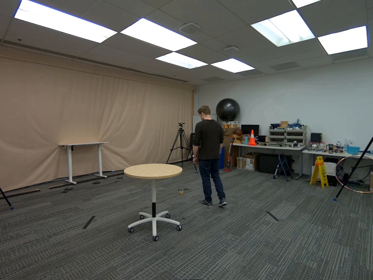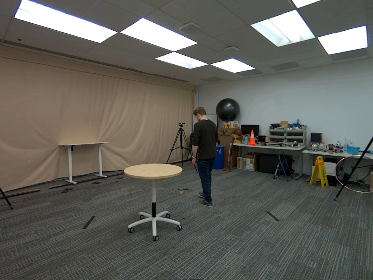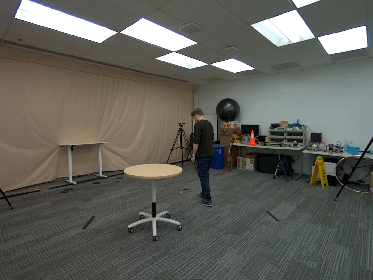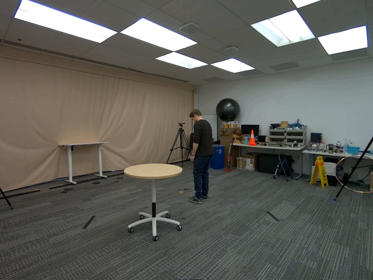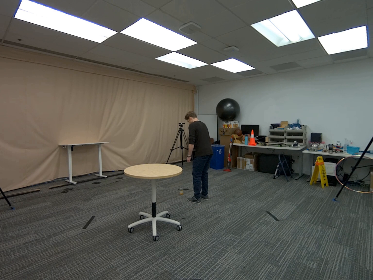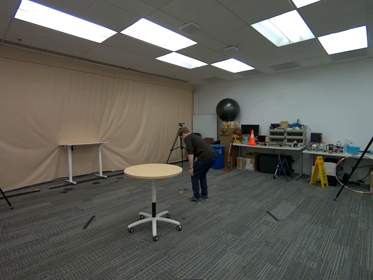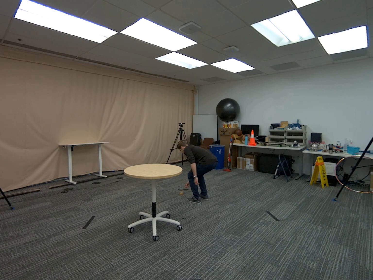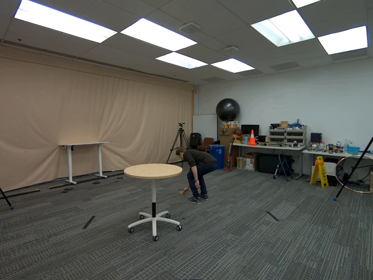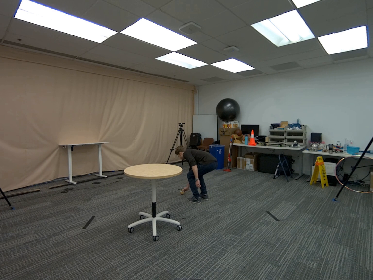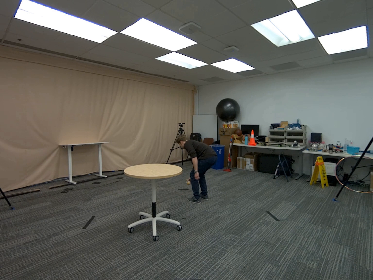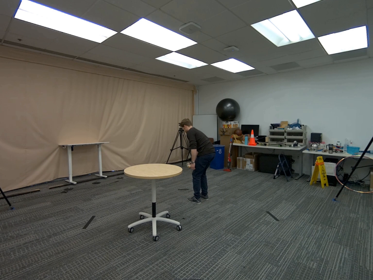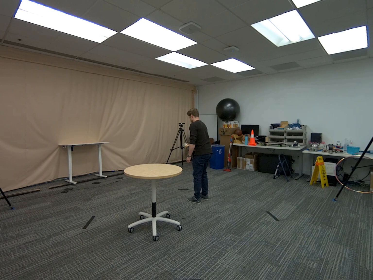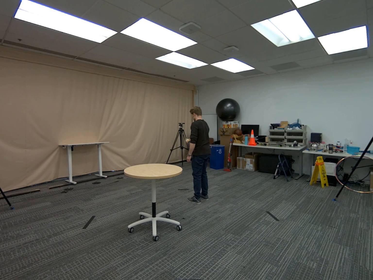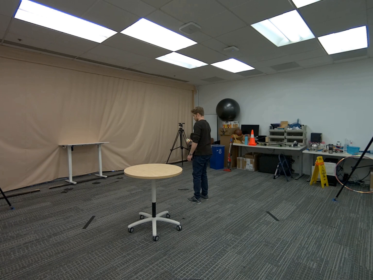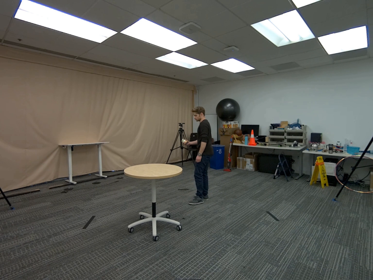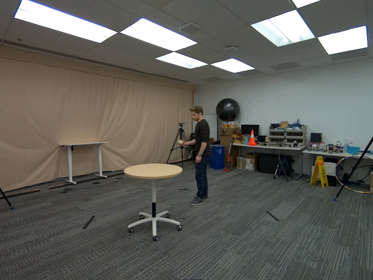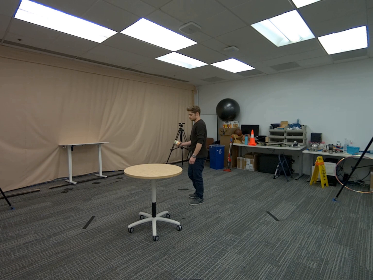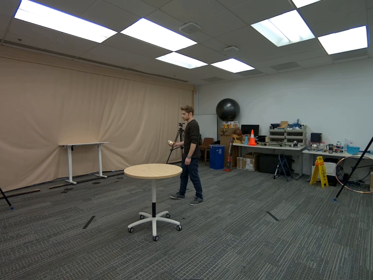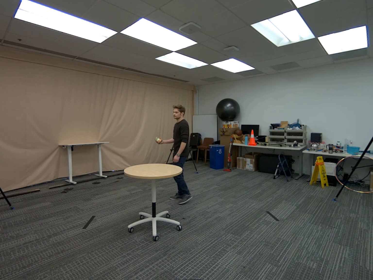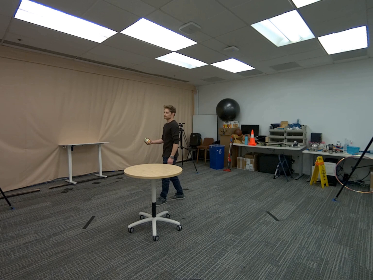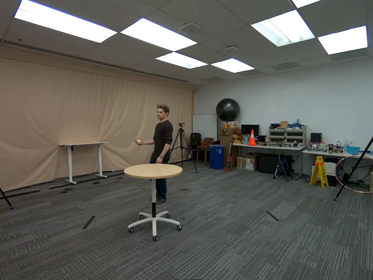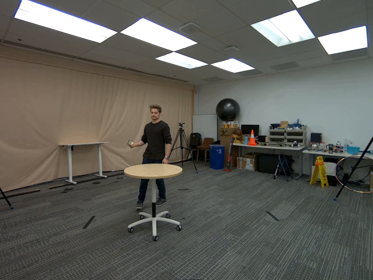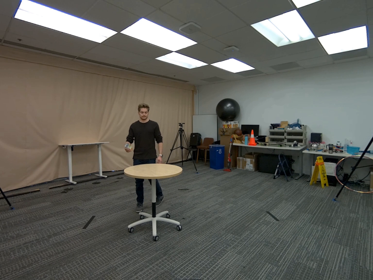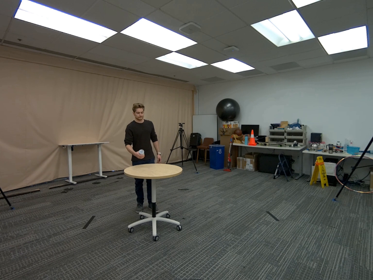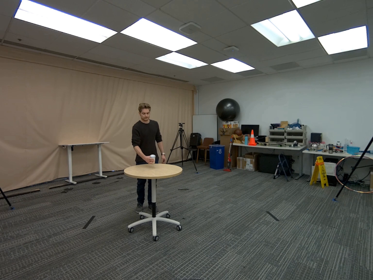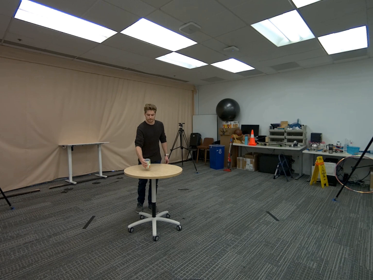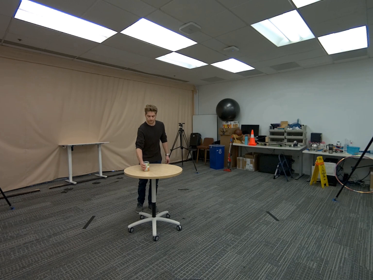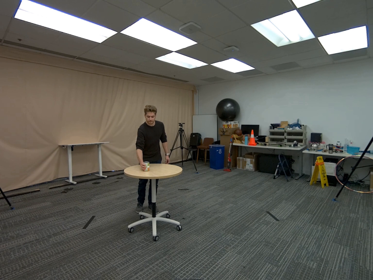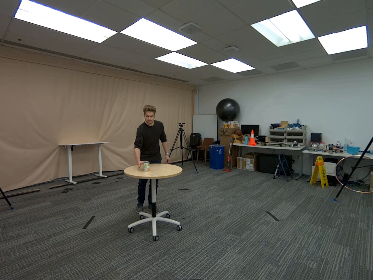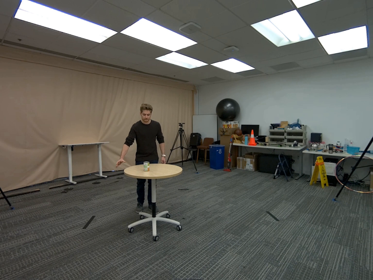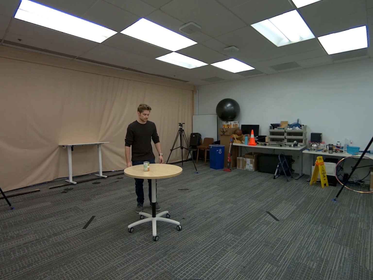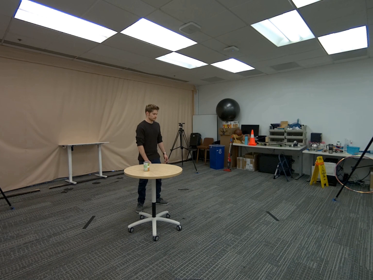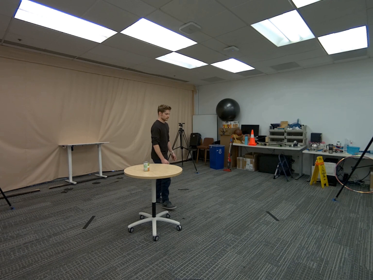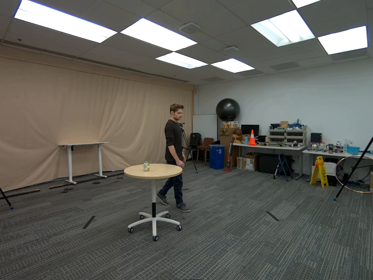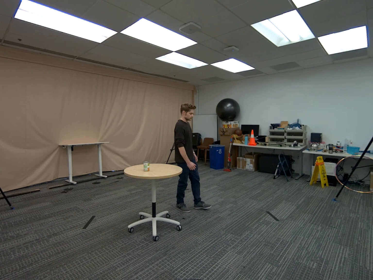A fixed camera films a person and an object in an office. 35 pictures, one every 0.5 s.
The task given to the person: Walk over to the corn can on the ground and pick up the corn can using your right hand. Place the corn can on the round table.
